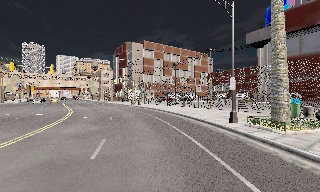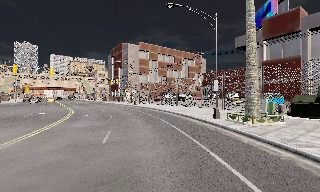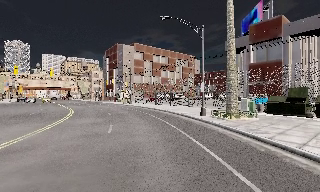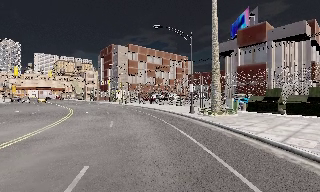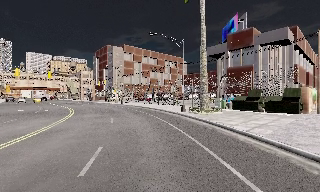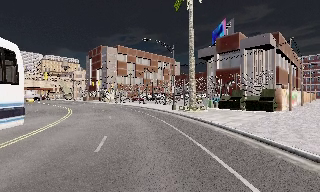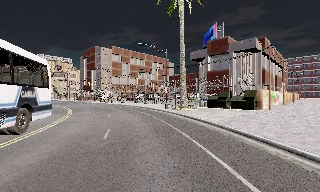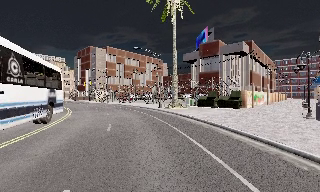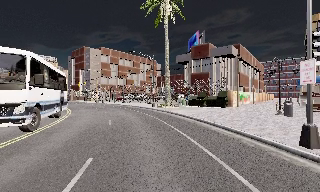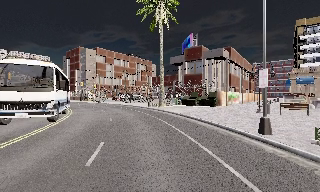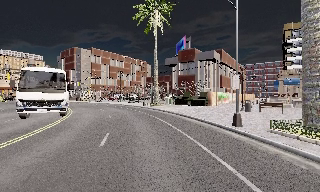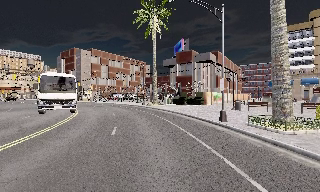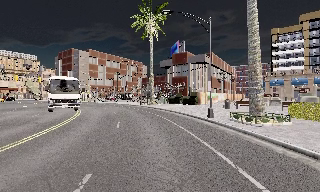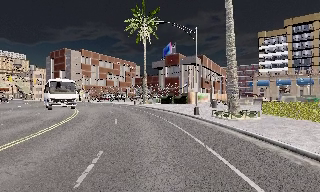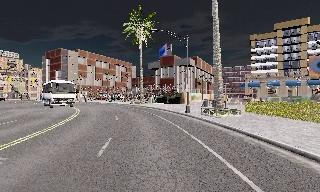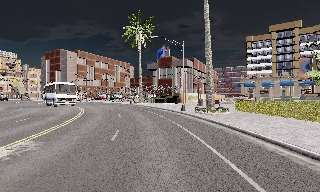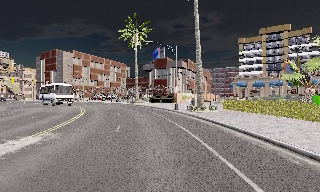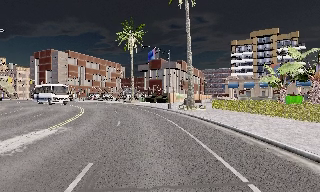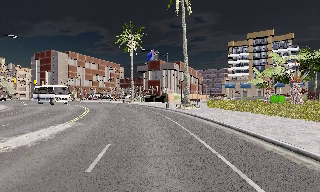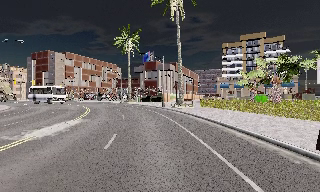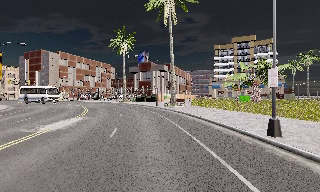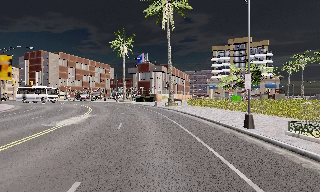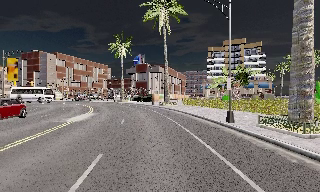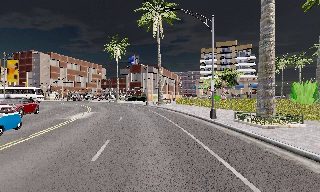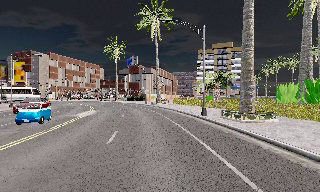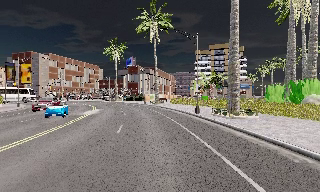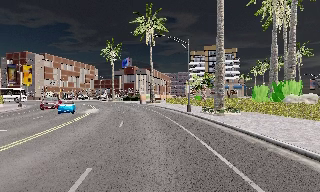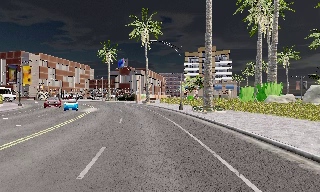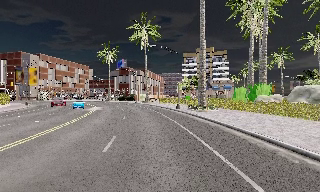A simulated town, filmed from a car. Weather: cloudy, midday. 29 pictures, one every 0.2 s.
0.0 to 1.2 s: The camera swings to its right by about 10 degrees, and the scene slides to the left. It travels backward, about 10 m, so what stands in front gets smaller.
1.2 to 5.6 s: The scene slides to the left, as the camera pans about 30 degrees to its right. It travels backward, about 35 m.
The film runs backward here.
